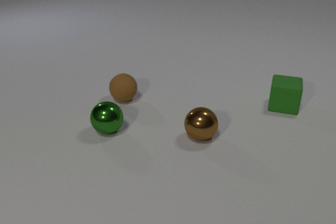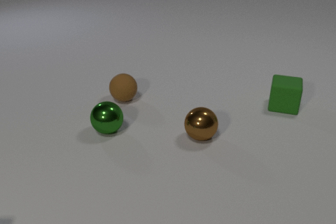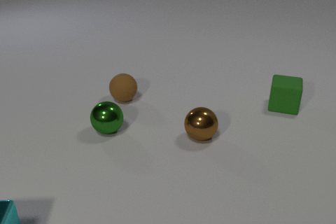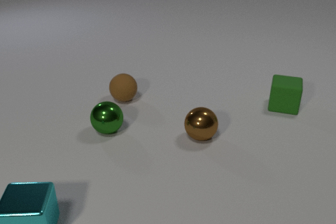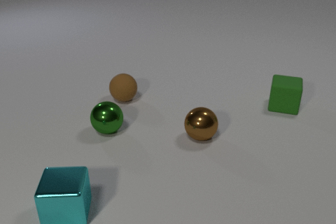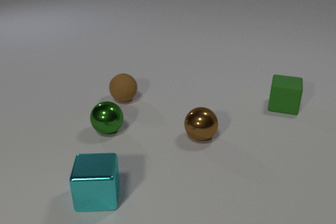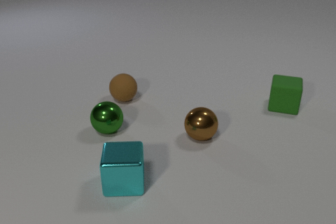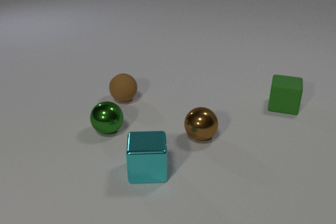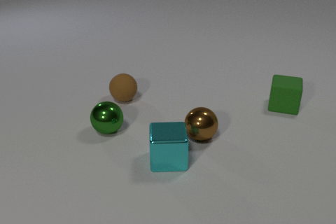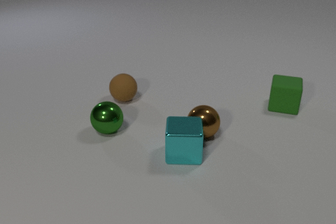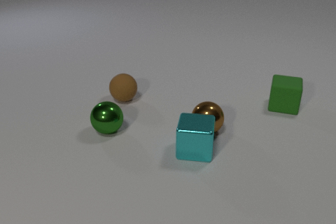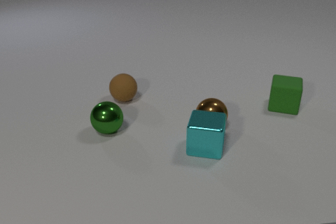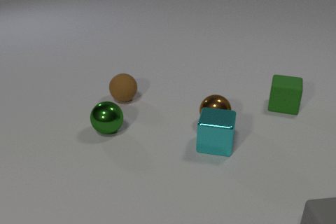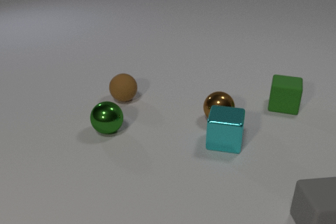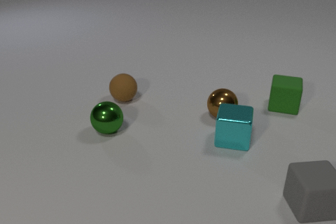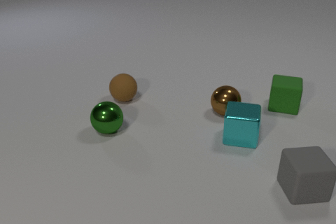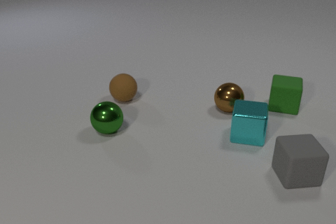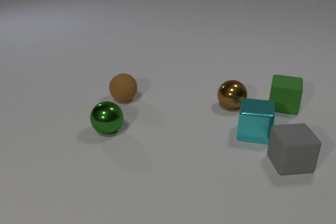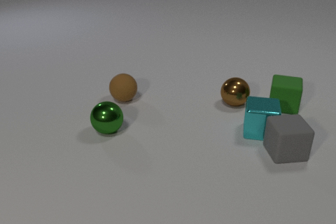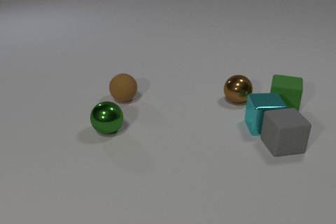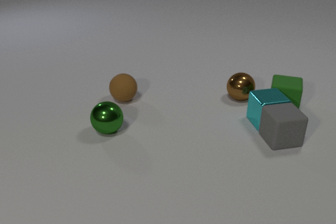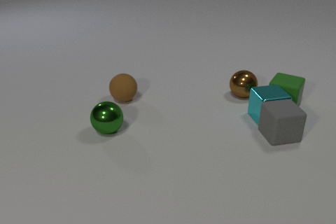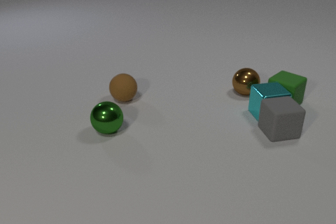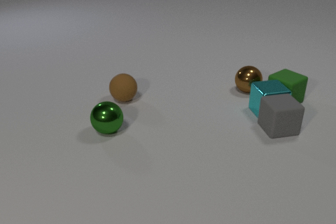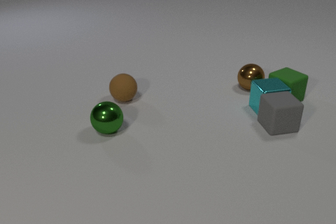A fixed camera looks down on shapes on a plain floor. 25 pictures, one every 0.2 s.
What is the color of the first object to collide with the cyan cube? brown.
How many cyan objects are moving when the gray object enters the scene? 1.
What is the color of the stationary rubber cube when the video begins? green.
0.0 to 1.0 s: The cyan metal cube comes in at the bottom edge, slides to the right.
1.0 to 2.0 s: The cyan metal cube slides to the right and away from the camera. The brown metal sphere rolls away from the camera. The cyan metal cube and the brown metal sphere collide.
2.0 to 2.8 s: The cyan metal cube slides to the right and away from the camera. The brown metal sphere rolls away from the camera and to the right. The gray rubber cube comes in at the bottom edge, slides away from the camera and to the left.
2.8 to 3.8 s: The cyan metal cube slides away from the camera and to the right. The brown metal sphere rolls away from the camera and to the right. The gray rubber cube slides away from the camera. The cyan metal cube and the gray rubber cube collide.
3.8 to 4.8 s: The cyan metal cube slides away from the camera. The brown metal sphere rolls away from the camera. The gray rubber cube slides away from the camera. The green rubber cube slides away from the camera, spins so that its near face slides to the left, clockwise seen from above. The cyan metal cube and the green rubber cube collide.
